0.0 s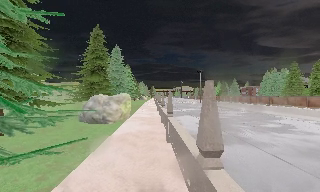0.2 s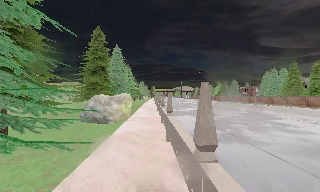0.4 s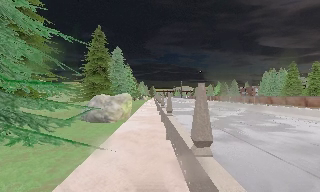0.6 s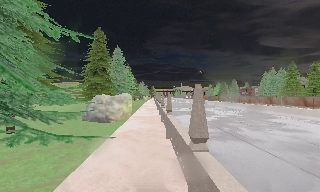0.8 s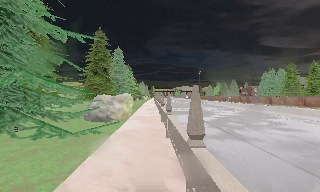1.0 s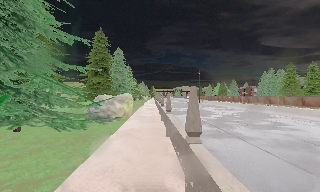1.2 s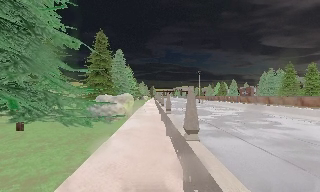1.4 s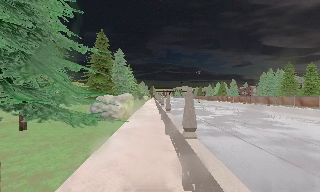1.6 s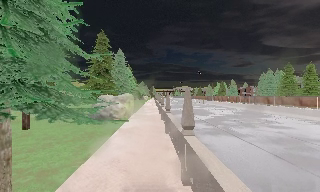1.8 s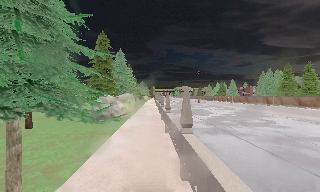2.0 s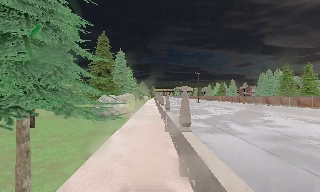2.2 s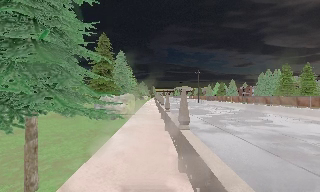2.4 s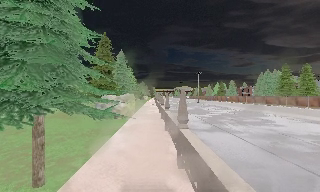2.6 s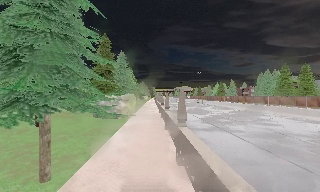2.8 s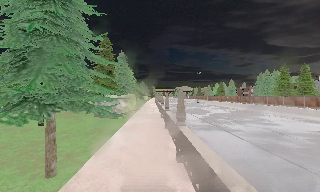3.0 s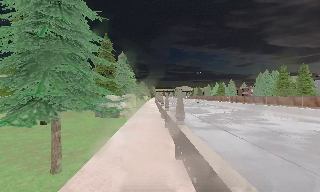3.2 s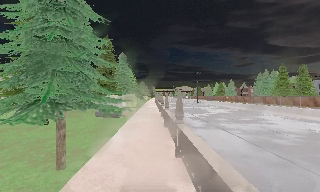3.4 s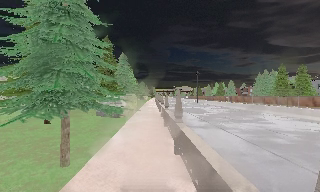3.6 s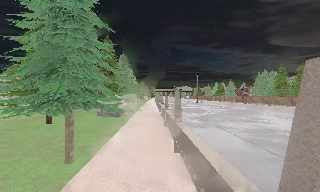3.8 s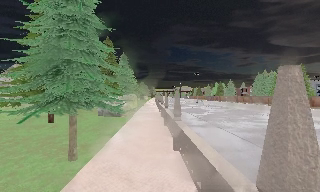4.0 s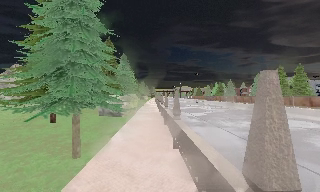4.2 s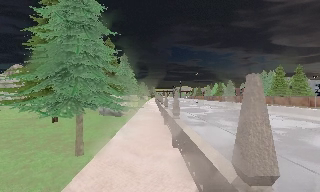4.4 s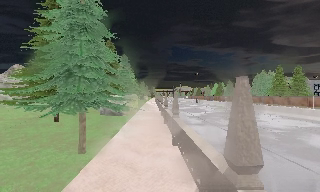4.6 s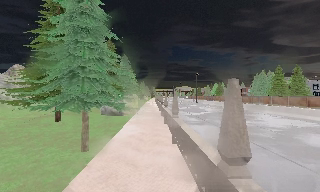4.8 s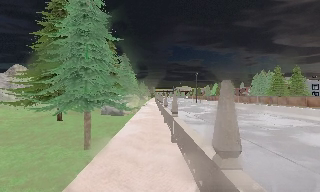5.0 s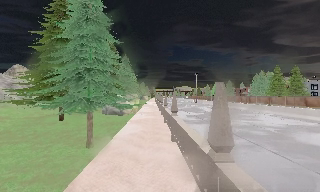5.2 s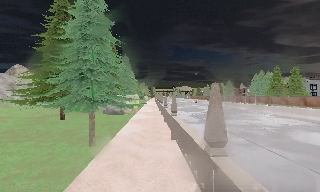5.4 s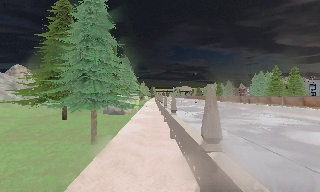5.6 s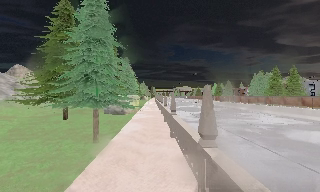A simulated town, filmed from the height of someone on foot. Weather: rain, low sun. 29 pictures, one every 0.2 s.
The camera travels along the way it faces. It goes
backward.
0.0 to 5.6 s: The camera travels backward, about 7 m, so what stands in front gets smaller.
The film runs backward here.
